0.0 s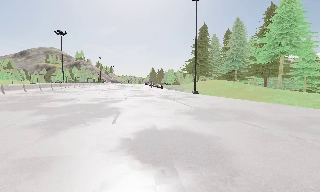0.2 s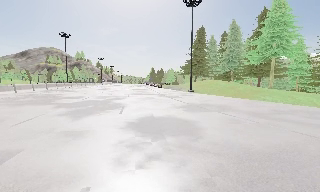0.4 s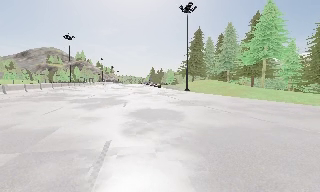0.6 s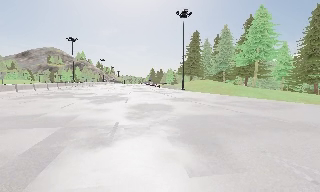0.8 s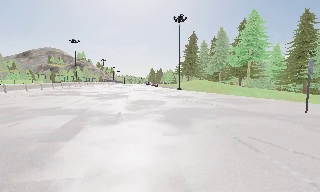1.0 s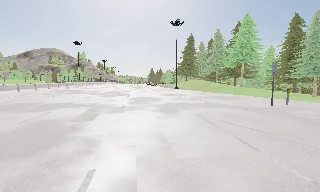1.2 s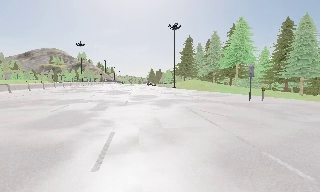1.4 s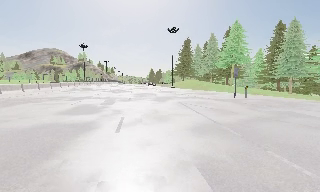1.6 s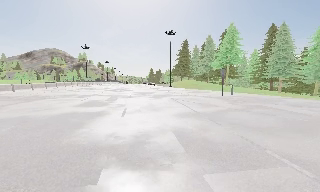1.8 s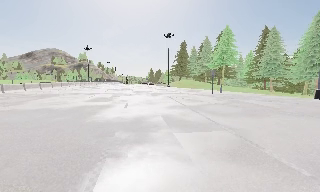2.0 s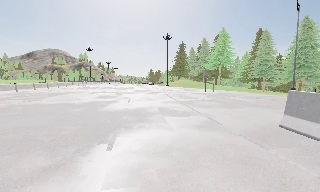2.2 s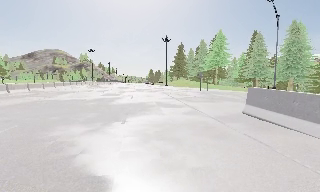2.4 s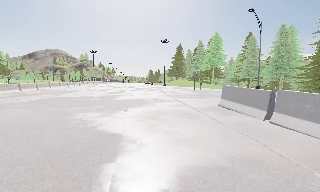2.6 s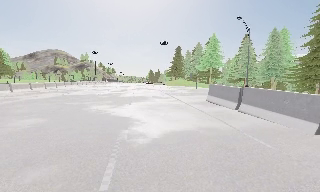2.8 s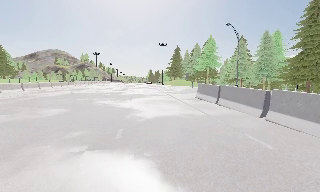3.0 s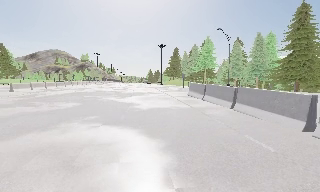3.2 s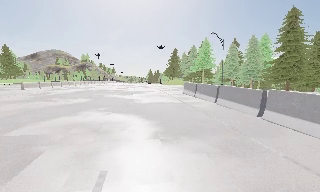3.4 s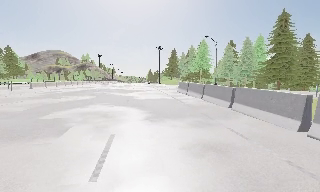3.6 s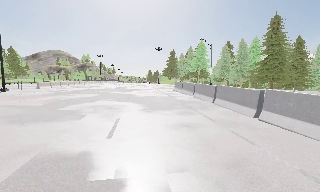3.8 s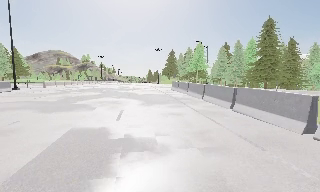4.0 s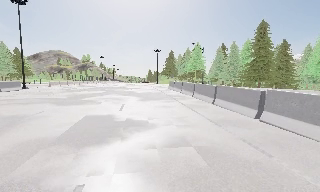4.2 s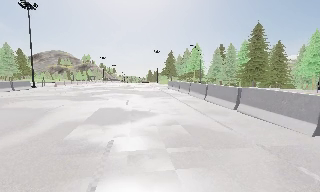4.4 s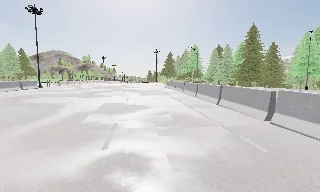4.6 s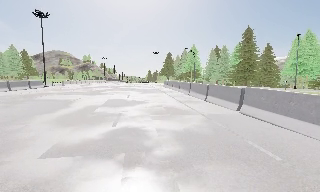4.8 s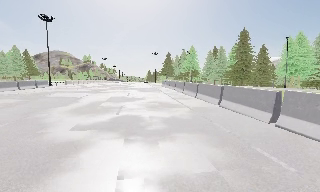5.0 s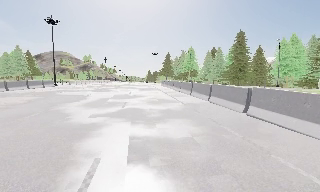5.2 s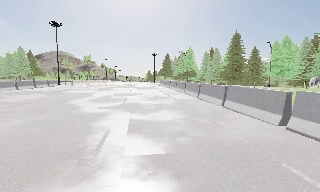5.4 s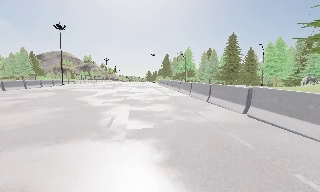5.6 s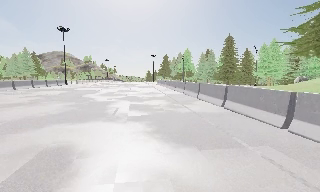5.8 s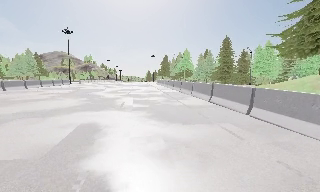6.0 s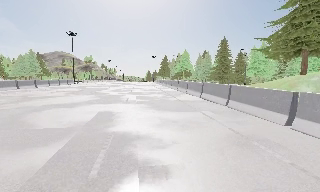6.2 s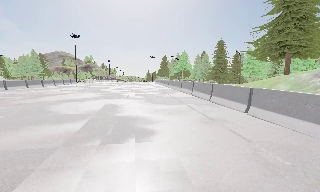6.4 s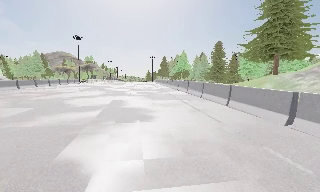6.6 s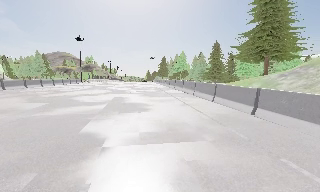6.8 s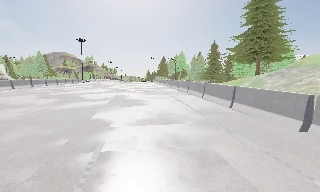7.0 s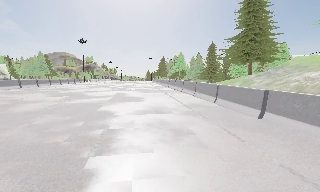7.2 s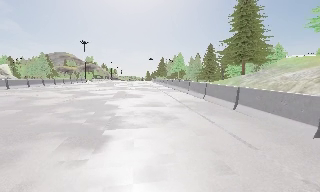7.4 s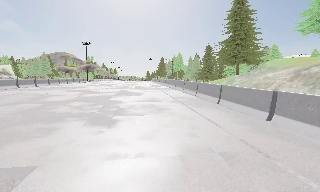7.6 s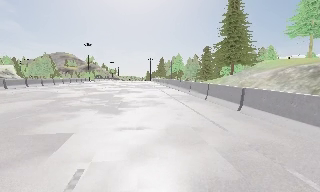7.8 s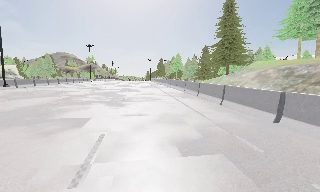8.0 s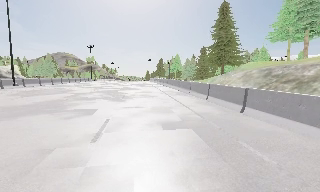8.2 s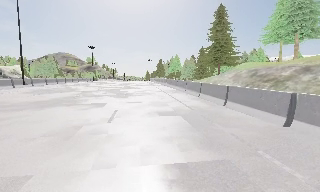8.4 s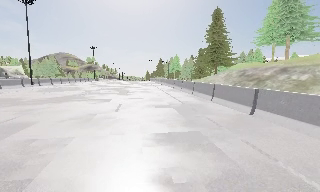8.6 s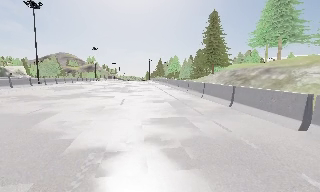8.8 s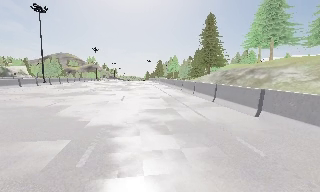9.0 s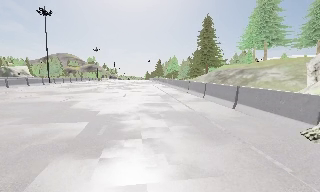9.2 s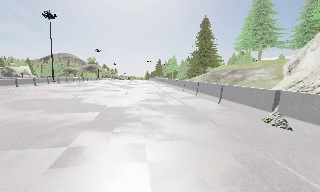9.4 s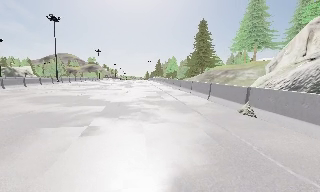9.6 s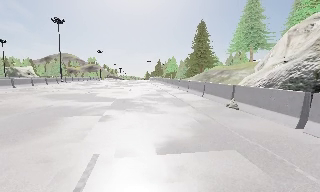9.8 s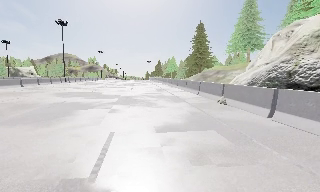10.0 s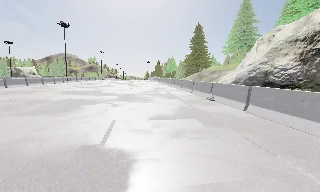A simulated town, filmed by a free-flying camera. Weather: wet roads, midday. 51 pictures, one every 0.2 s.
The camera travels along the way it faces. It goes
backward.
0.0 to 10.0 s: The camera travels backward, about 85 m, so what stands in front gets smaller.
The film runs backward here.
